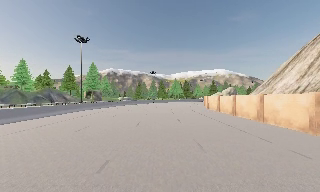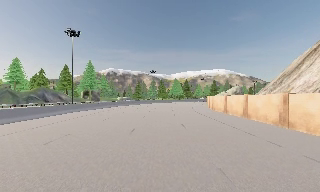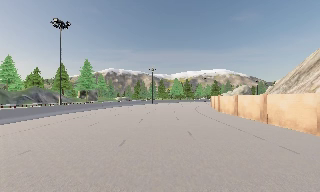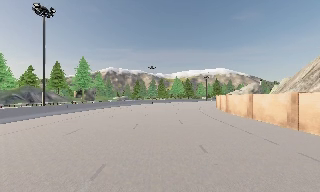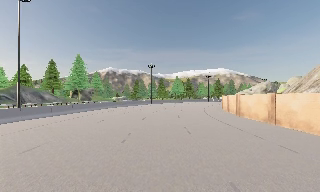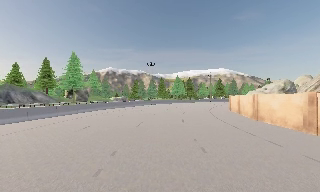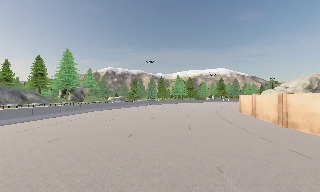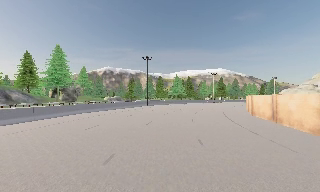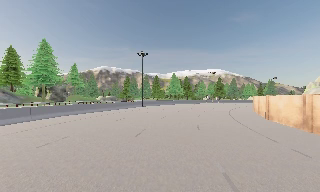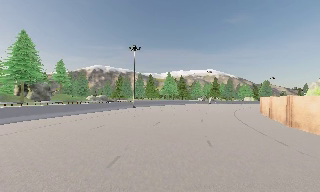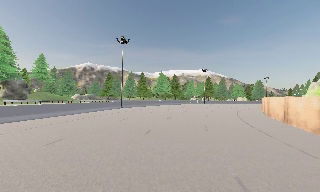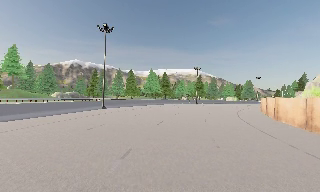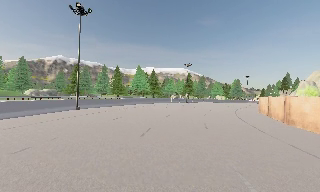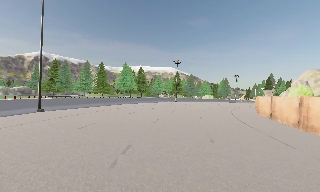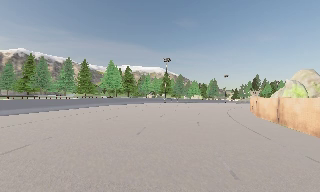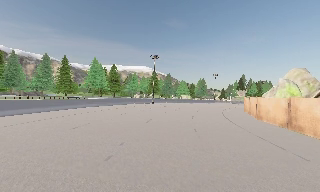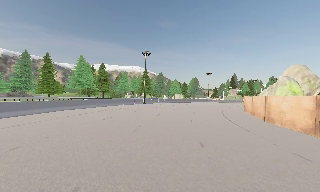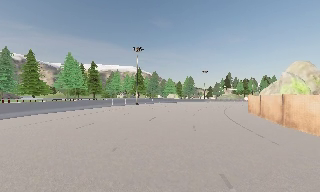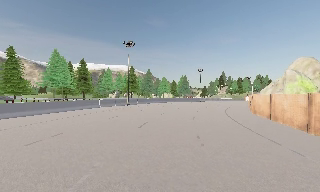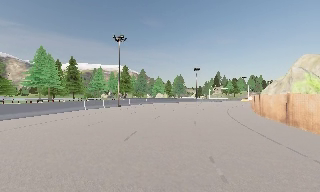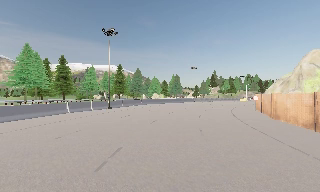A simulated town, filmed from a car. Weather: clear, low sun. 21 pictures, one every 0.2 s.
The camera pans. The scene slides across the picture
to the left.
The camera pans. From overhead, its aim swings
clockwise.
0.0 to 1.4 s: The camera travels forward, about 20 m, so what stands in front looms larger.
1.4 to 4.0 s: The camera swings to its right by about 35 degrees, and the scene slides to the left. It travels forward, about 45 m.
The film runs forward here.
